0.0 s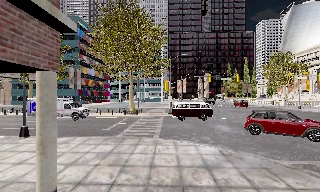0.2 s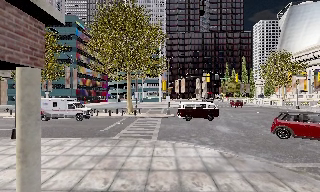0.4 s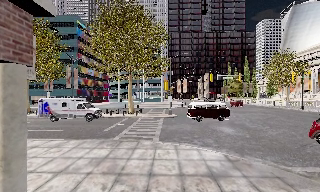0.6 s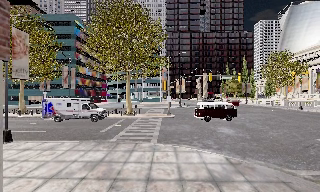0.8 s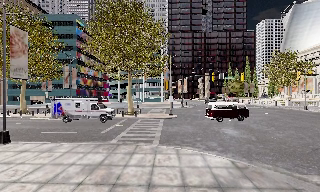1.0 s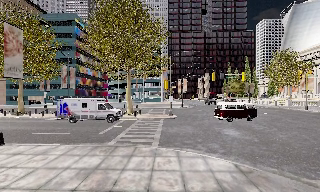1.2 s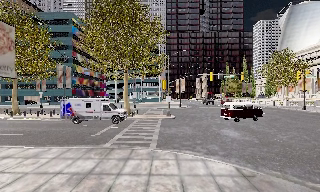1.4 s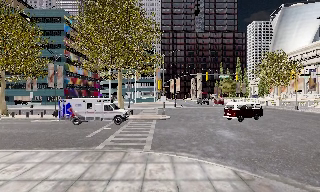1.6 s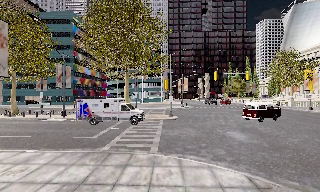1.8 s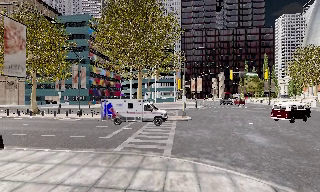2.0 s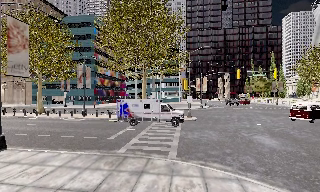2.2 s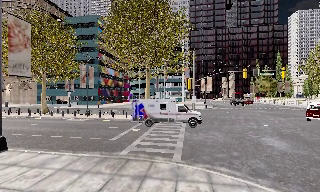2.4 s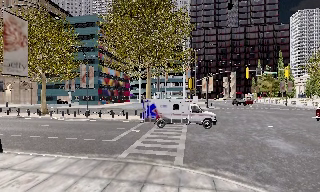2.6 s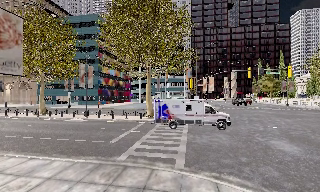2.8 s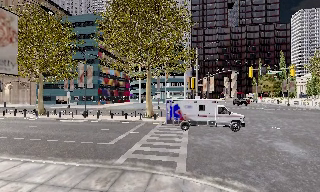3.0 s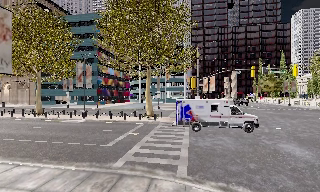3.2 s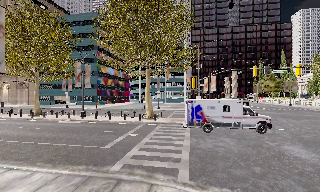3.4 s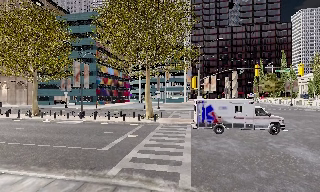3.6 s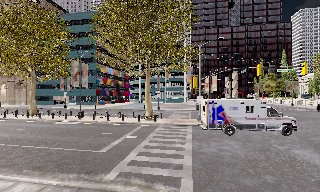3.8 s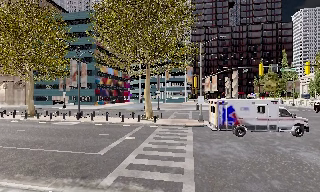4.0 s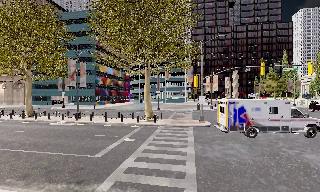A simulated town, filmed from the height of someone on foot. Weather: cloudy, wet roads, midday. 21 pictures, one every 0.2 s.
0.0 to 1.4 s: The camera travels forward, about 2 m, so what stands in front looms larger.
1.4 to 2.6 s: The scene slides to the right, as the camera pans about 10 degrees to its left. It travels forward, about 2 m, so what stands in front looms larger.
2.6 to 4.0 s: The camera travels forward, about 2 m, so what stands in front looms larger.
The film runs forward here.
